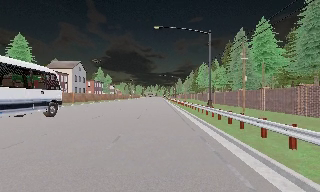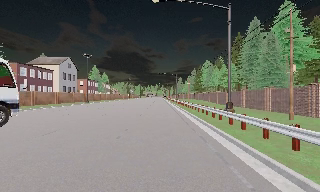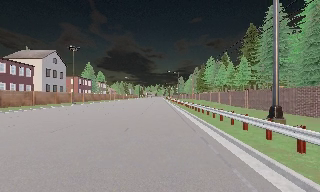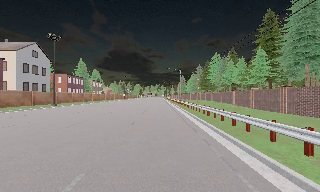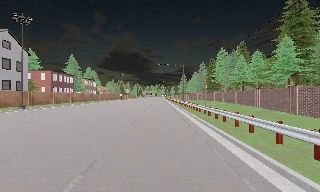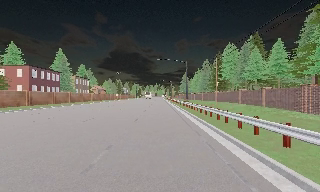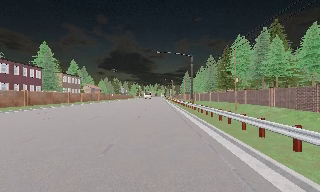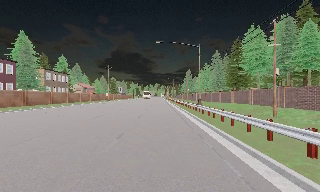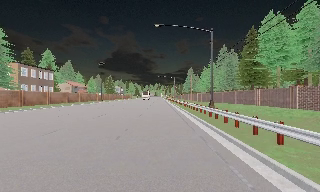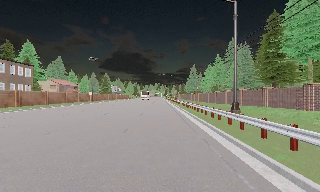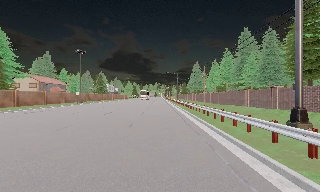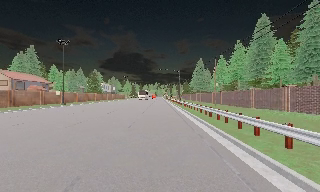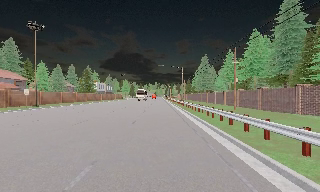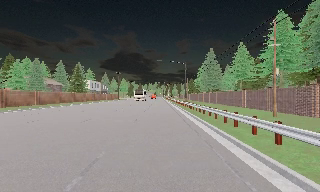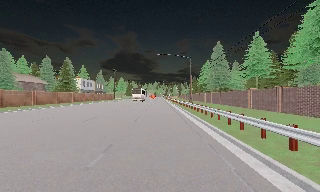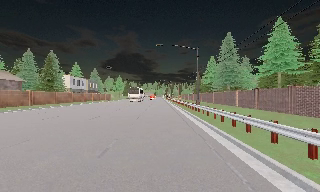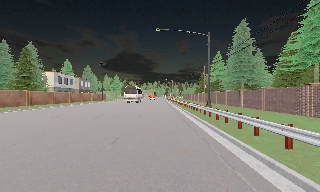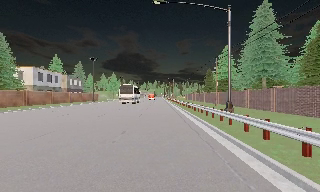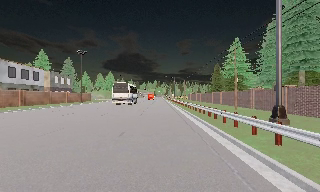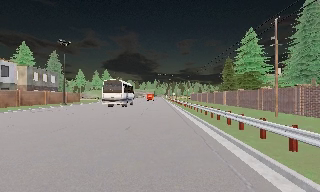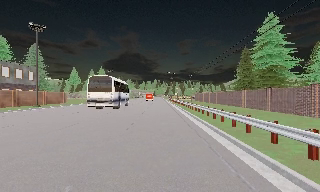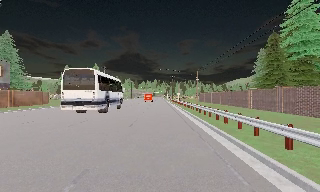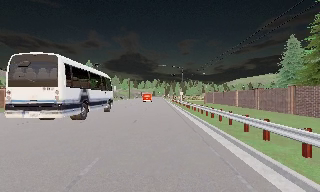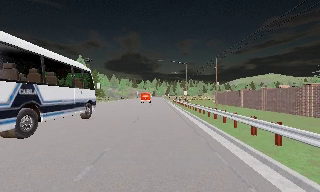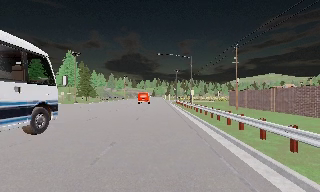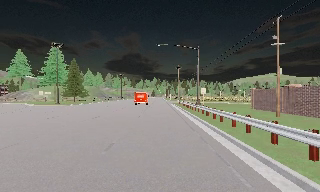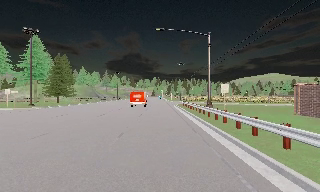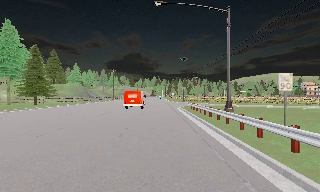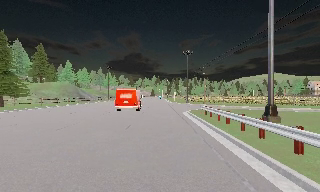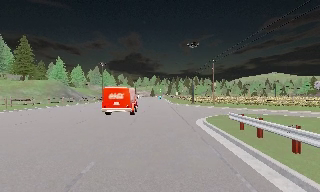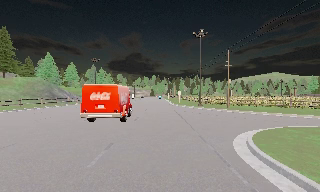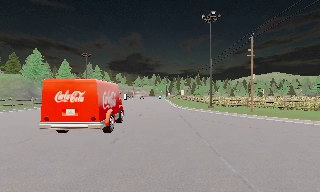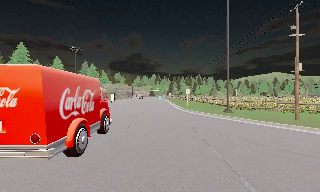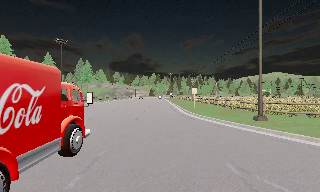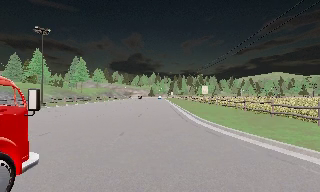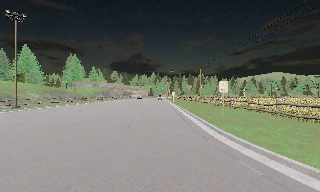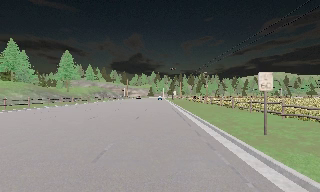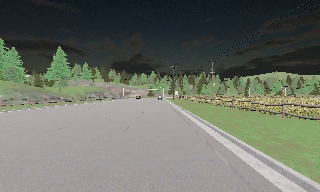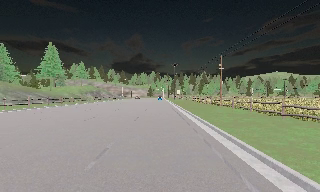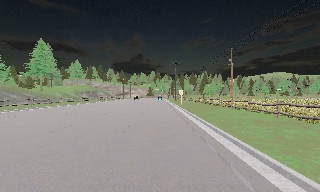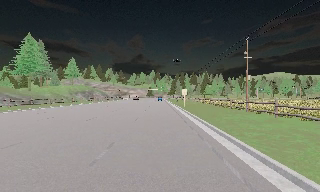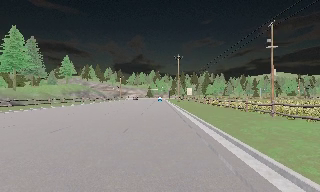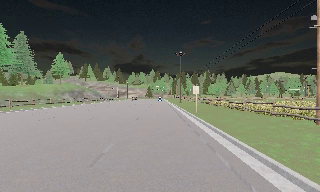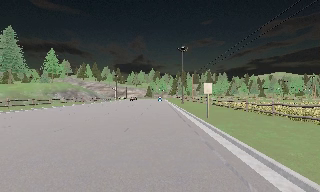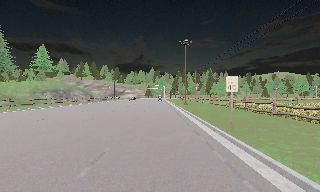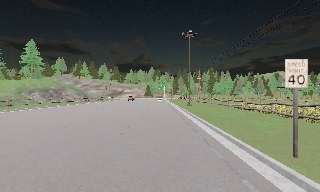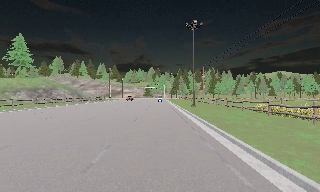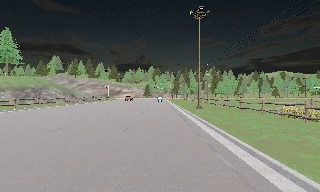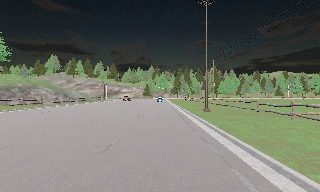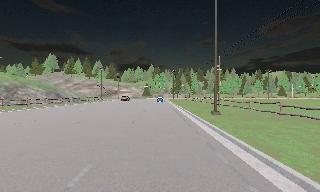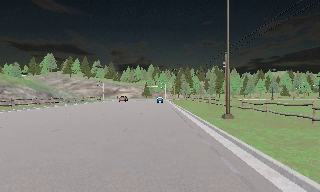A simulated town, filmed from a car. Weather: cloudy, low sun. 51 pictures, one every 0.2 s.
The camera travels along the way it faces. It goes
forward.
0.0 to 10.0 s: The camera travels forward, about 270 m, so what stands in front looms larger. It loses speed.
The film runs forward here.
